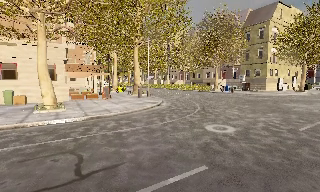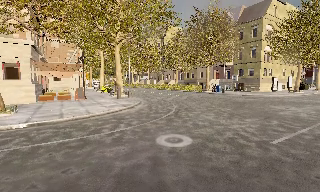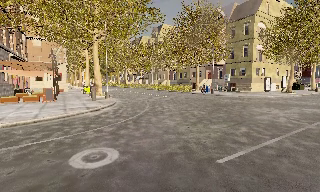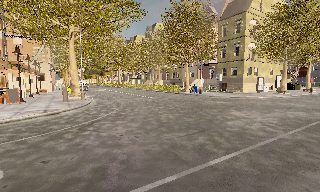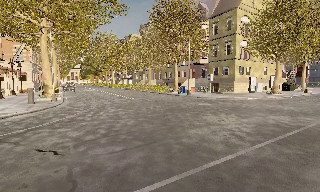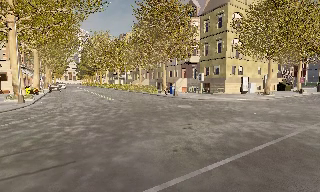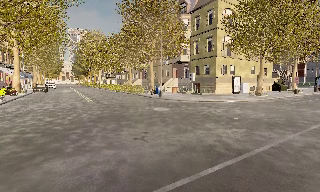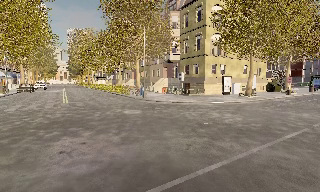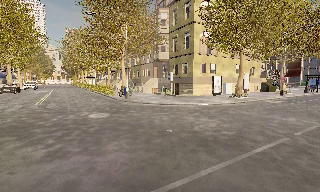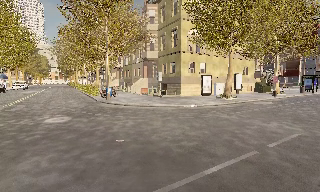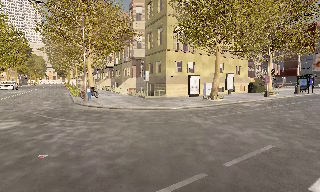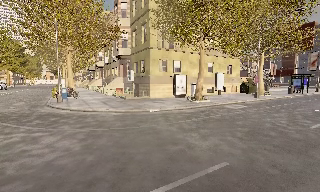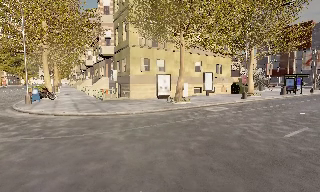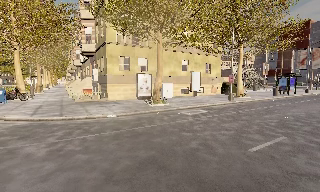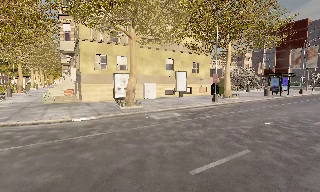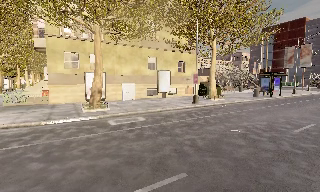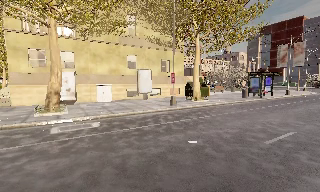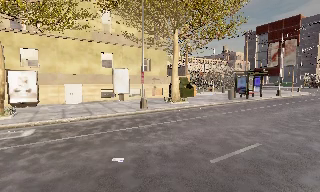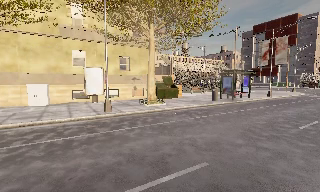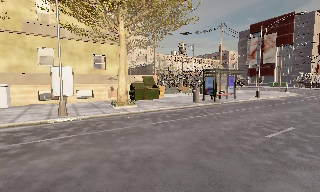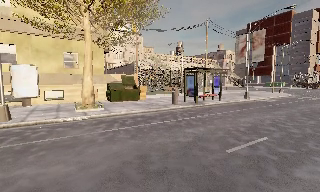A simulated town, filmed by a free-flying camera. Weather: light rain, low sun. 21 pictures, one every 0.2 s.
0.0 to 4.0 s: The camera travels to its right and forward, about 40 m, so close, fixed things drift to the left.
The film runs backward here.
